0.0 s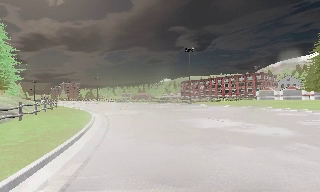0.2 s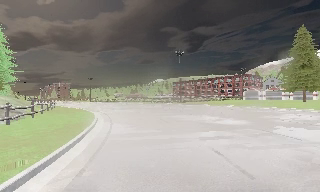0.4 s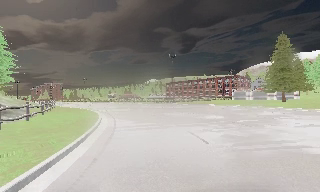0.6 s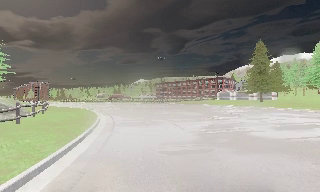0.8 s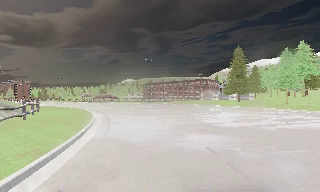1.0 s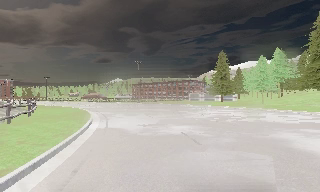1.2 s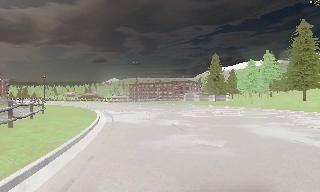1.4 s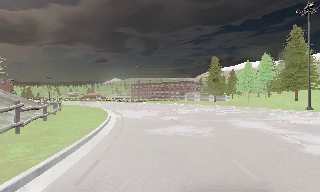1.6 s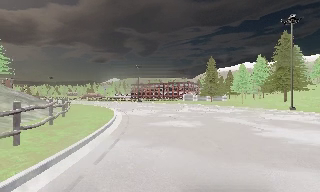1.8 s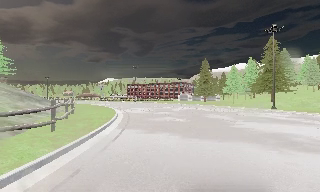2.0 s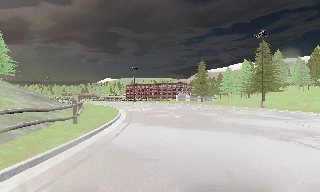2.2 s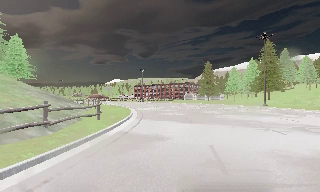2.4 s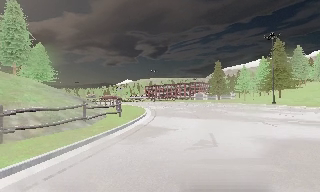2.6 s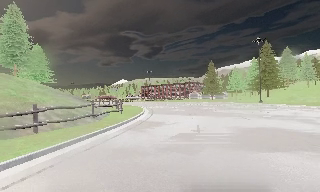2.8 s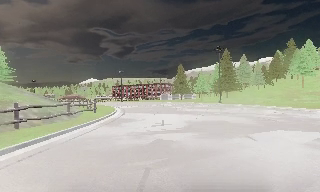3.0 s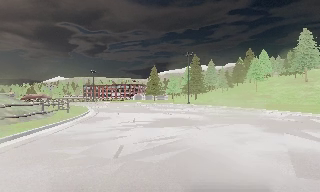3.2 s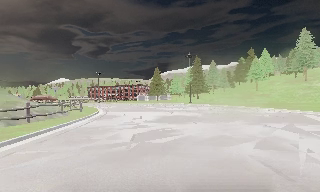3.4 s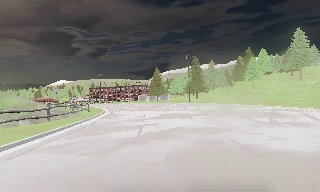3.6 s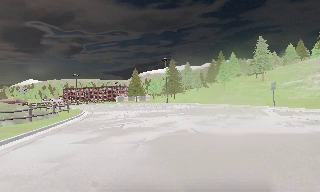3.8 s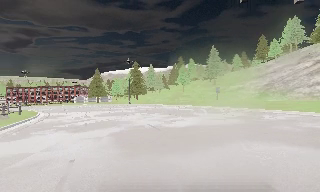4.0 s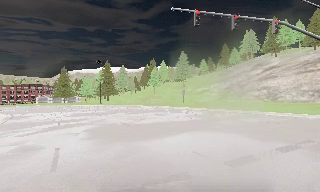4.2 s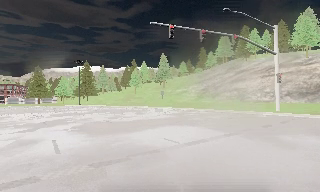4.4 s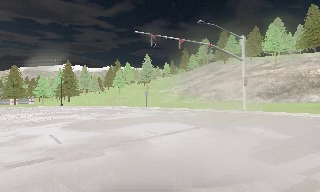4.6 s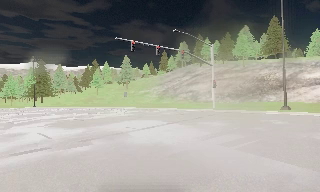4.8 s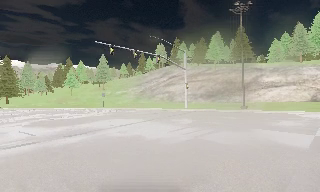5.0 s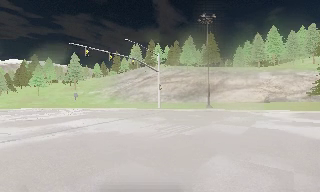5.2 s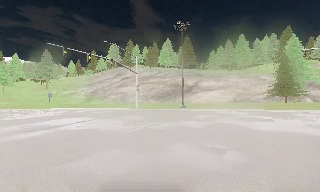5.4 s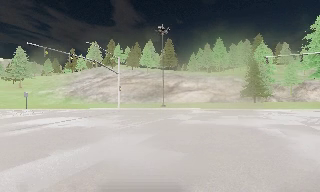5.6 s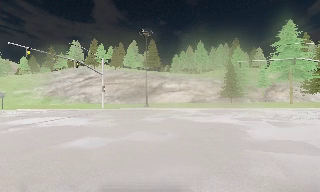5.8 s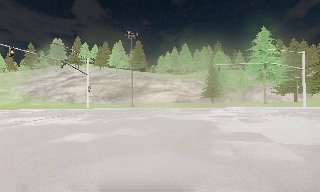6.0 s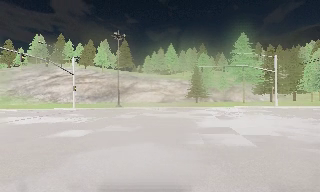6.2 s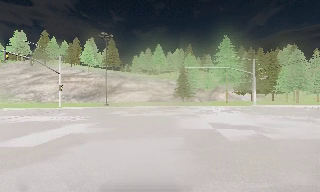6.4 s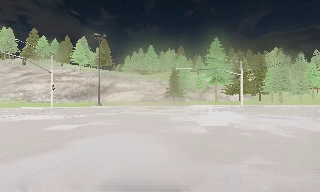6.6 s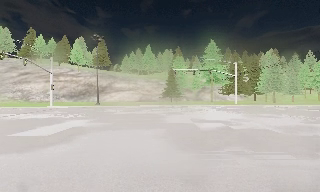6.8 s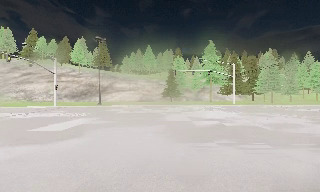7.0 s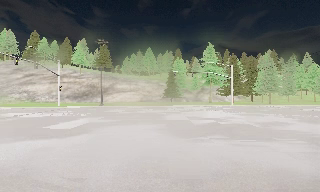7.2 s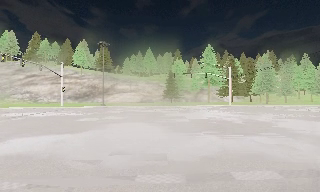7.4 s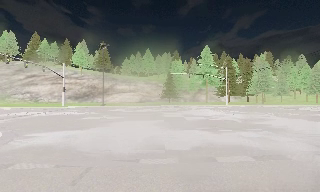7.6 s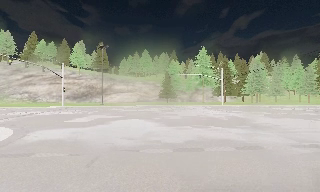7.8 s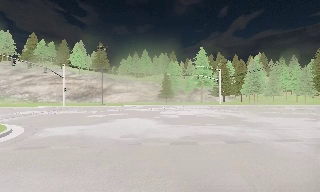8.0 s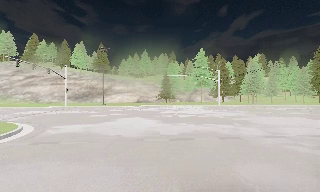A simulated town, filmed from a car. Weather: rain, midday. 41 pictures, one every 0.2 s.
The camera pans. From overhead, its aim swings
clockwise.
The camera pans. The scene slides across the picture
to the left.
0.0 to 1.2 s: The scene slides to the left, as the camera pans about 20 degrees to its right. It travels backward, about 14 m, so what stands in front gets smaller.
1.2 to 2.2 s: The camera travels backward, about 10 m, so what stands in front gets smaller.
2.2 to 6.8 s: The camera pans to its right, which is clockwise from overhead, by about 120 degrees. It travels backward, about 30 m. It loses speed.
6.8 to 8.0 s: The camera travels backward, about 5 m, so what stands in front gets smaller.
The film runs backward here.
